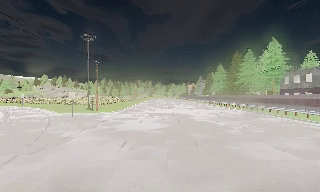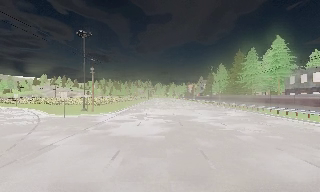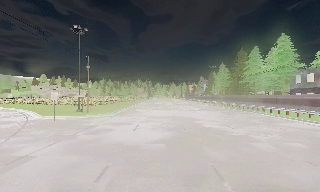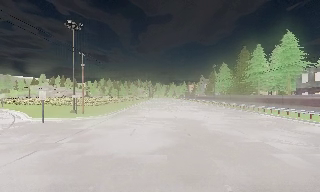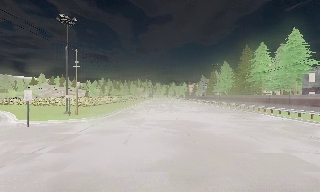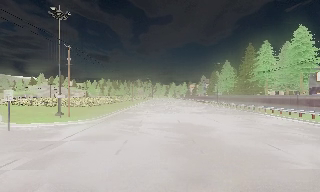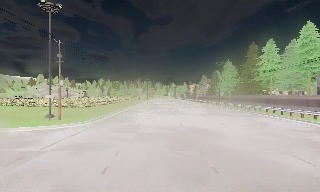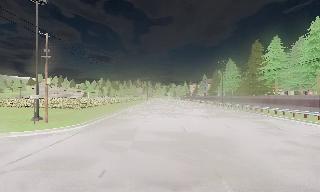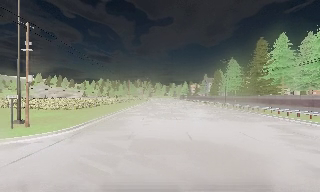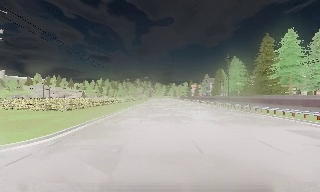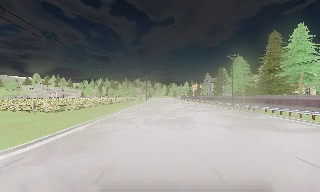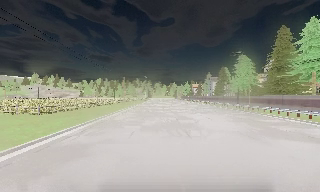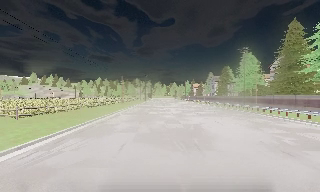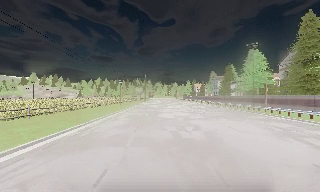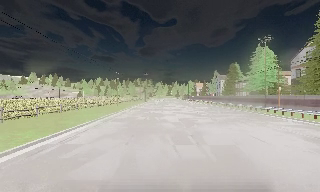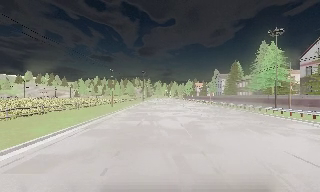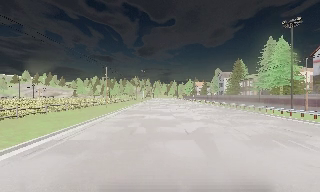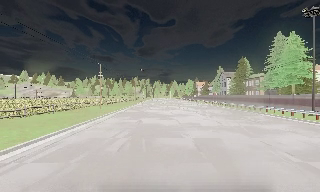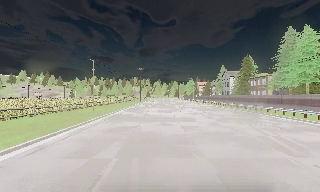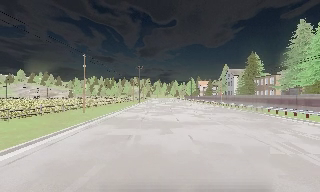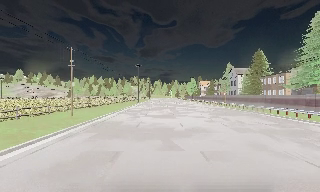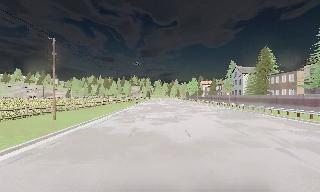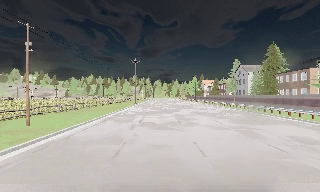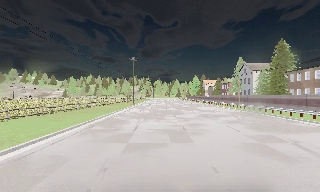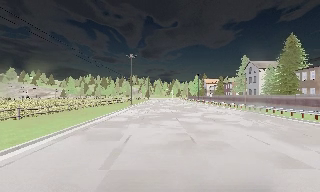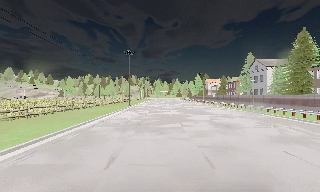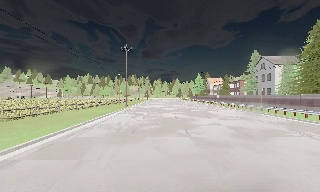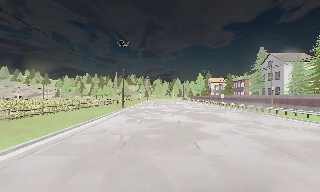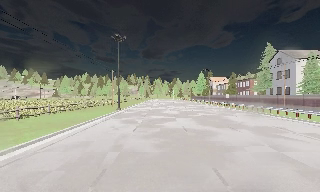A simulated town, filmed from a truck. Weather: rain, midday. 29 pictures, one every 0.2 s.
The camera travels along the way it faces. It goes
forward.
0.0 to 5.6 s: The camera travels forward, about 70 m, so what stands in front looms larger. It gains speed.
The film runs forward here.
